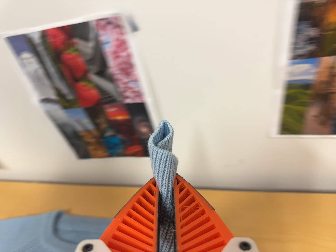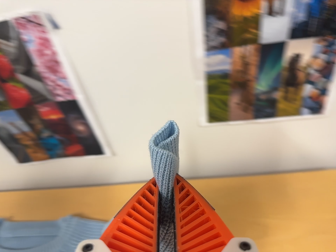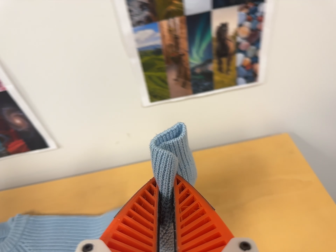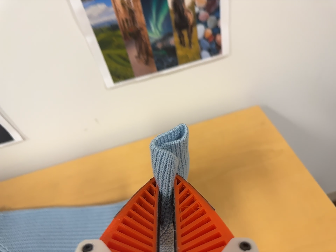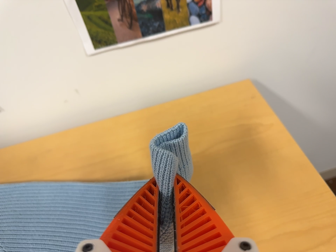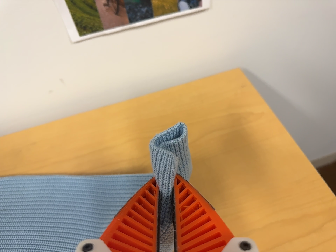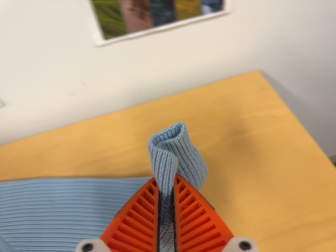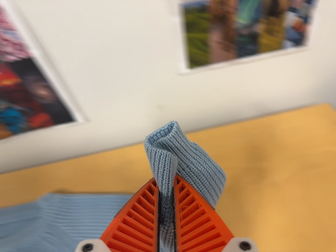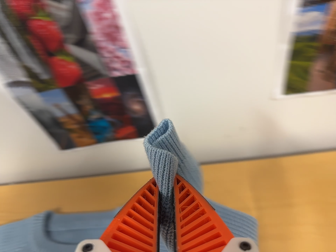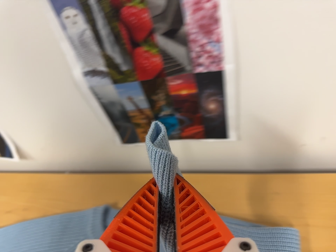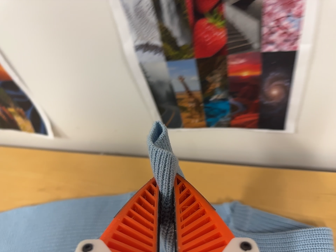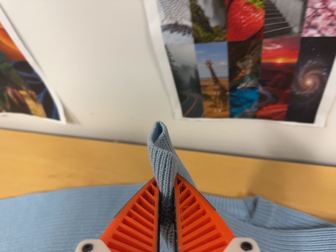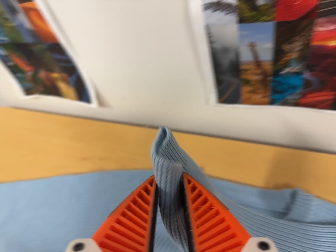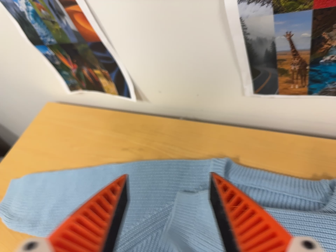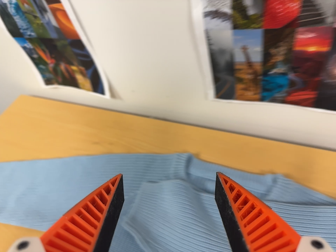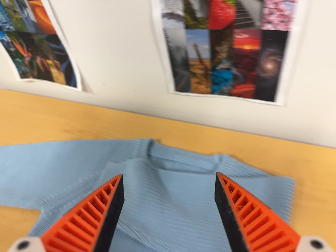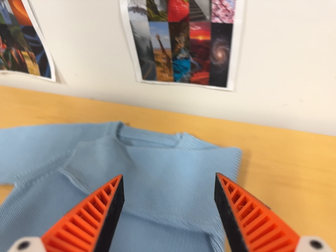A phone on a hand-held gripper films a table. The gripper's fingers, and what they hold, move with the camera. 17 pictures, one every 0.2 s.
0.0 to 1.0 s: The scene slides to the left, as the camera pans about 20 degrees to its right. It travels to its right and toward the bottom of its view, about 16 cm, so close, fixed things drift to the left. Its aim tips toward the bottom of its view by about 10 degrees, and the scene shifts upward. It rolls about its line of sight by about 15 degrees, and the scene rotates counterclockwise.
1.0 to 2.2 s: The camera swings to its left by about 25 degrees, and the scene slides to the right. It travels to its left, about 36 cm, so close, fixed things drift to the right. It rolls about its line of sight by about 20 degrees, and the scene rotates clockwise.
2.2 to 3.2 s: The camera travels backward and toward the bottom of its view, about 20 cm, so what stands in front gets smaller.
The film runs forward here.
